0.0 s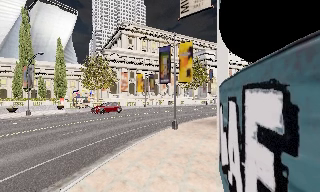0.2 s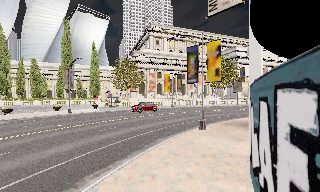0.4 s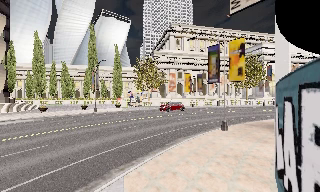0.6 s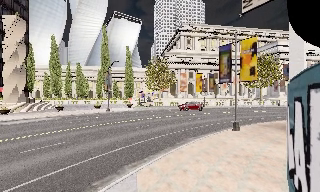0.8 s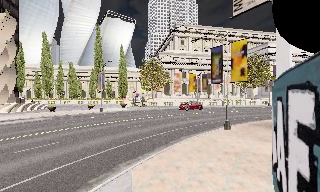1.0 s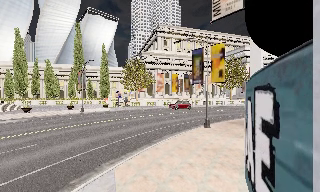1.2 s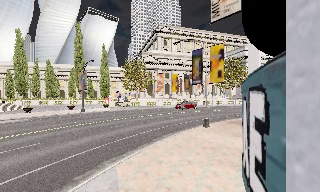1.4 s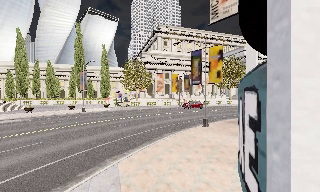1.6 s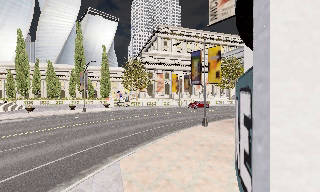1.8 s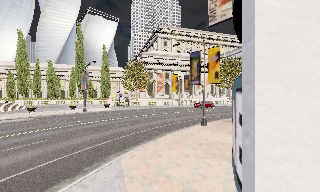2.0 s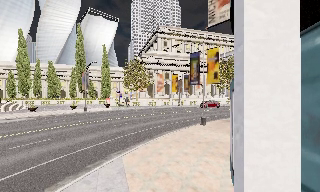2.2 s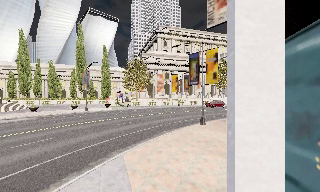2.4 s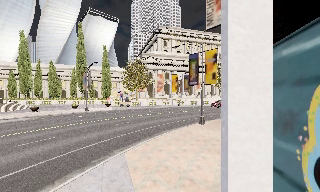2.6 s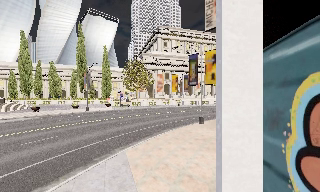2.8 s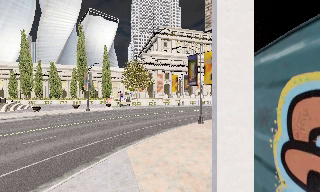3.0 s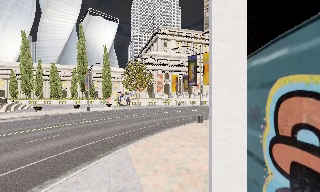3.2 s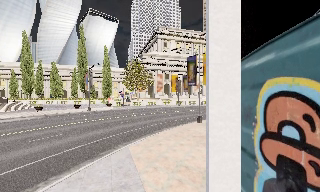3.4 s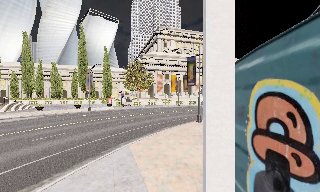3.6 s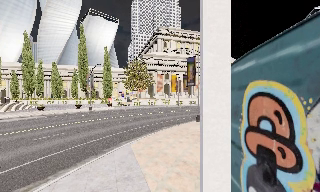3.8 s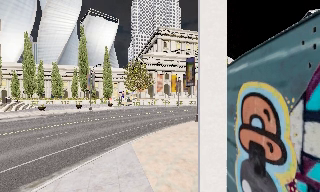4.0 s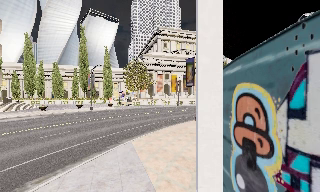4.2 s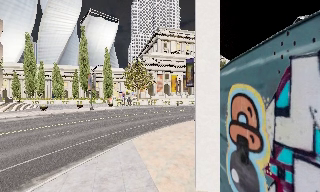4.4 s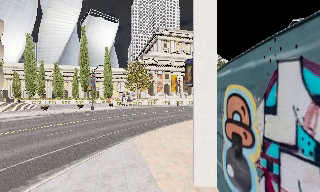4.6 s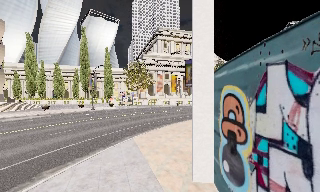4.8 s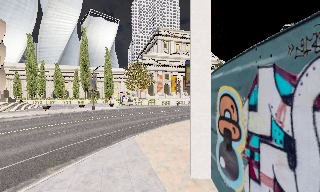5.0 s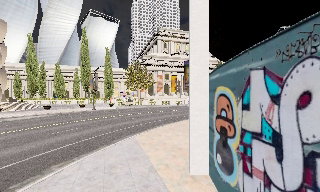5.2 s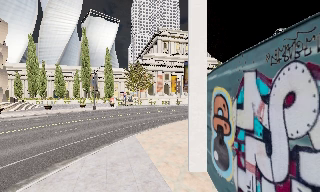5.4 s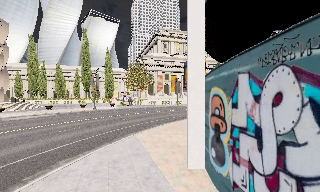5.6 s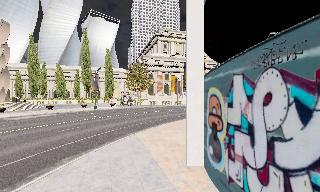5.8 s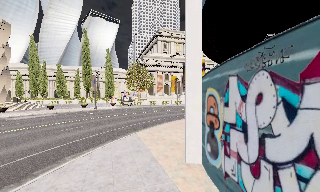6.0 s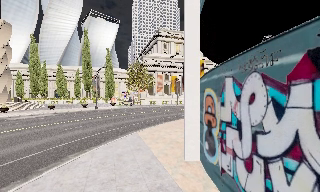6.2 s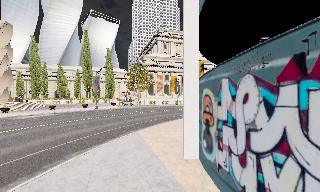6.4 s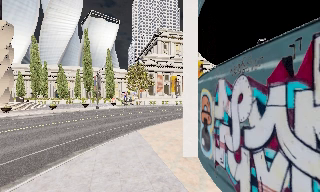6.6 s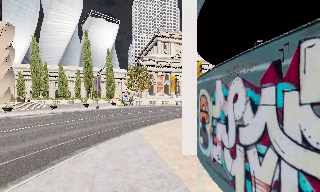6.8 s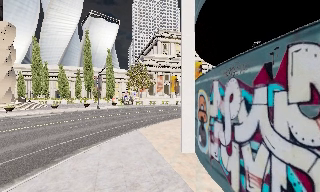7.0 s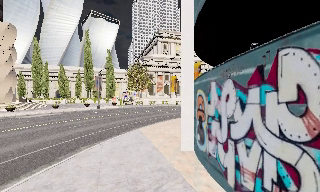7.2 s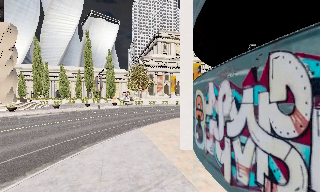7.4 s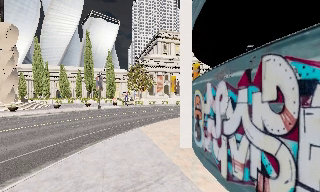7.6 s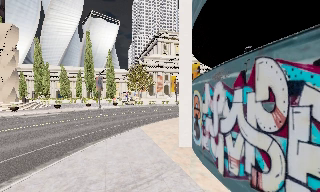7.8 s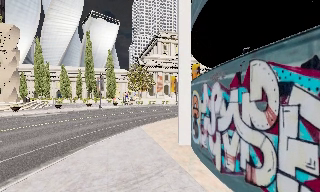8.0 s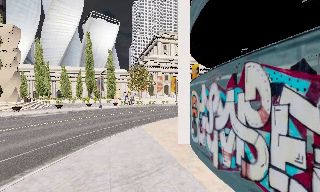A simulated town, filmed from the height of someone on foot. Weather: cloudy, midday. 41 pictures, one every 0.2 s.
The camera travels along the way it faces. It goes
backward.
0.0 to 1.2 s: The camera pans to its left, which is counterclockwise from overhead, by about 10 degrees. It travels backward, about 1.5 m, so what stands in front gets smaller.
1.2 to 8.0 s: The camera travels backward, about 8 m, so what stands in front gets smaller.
The film runs backward here.
